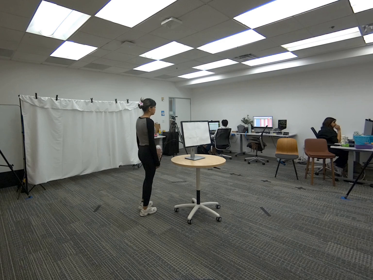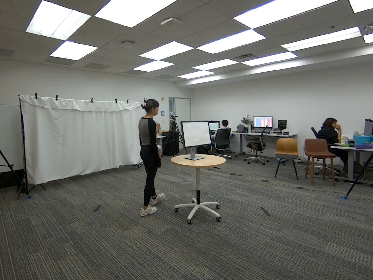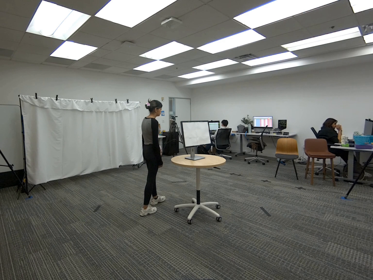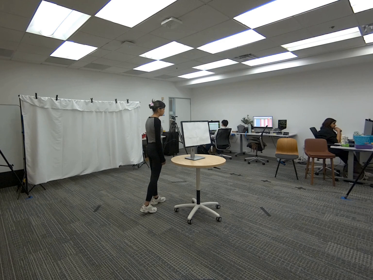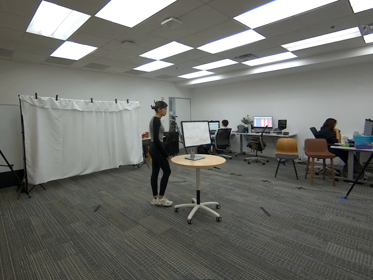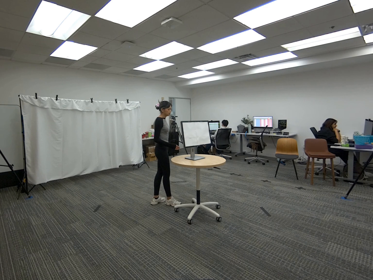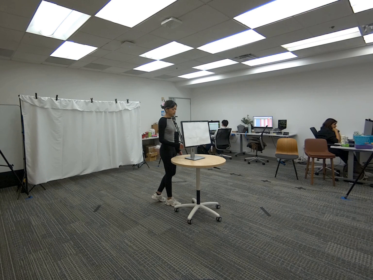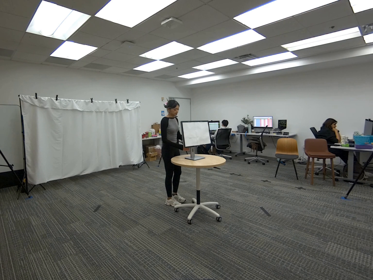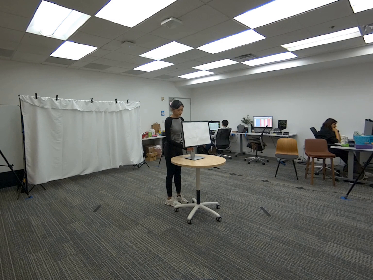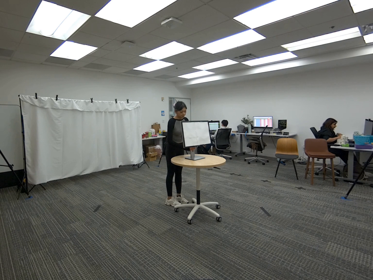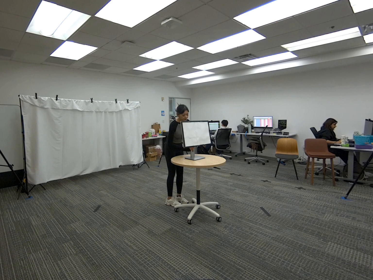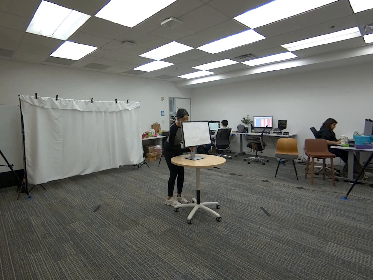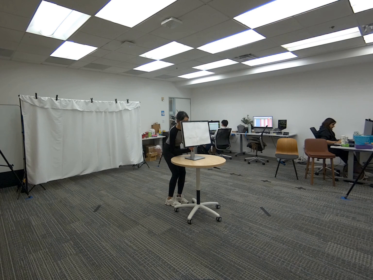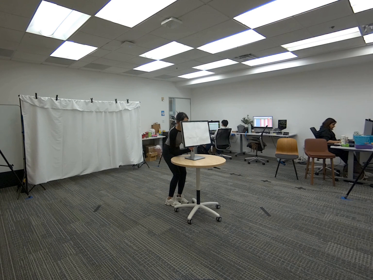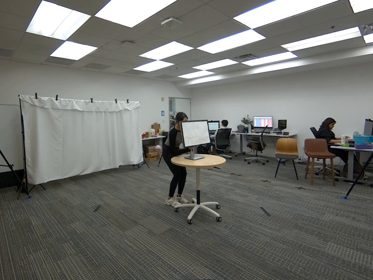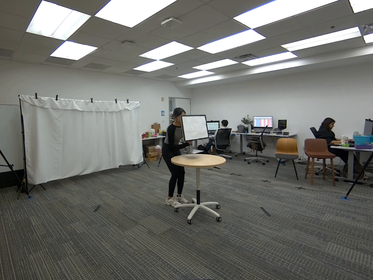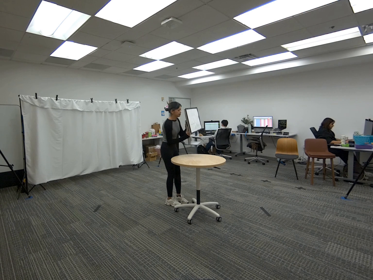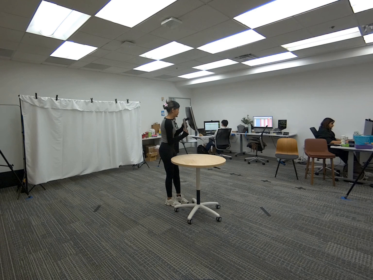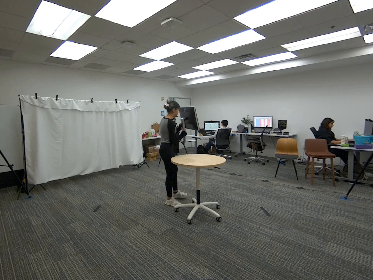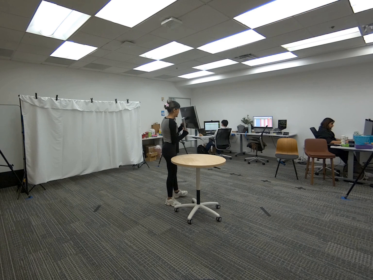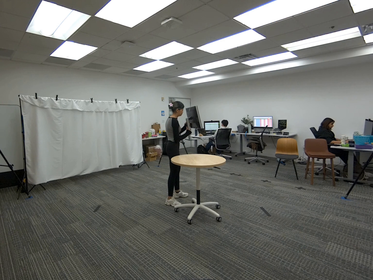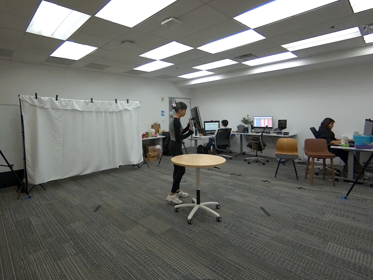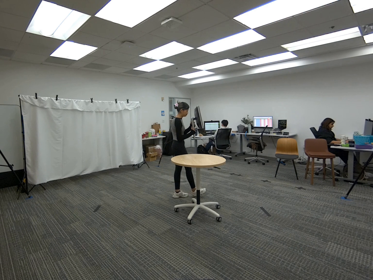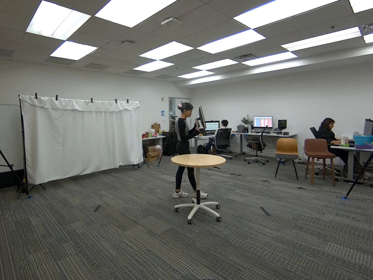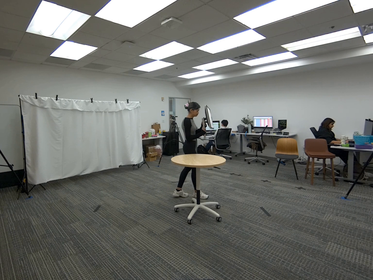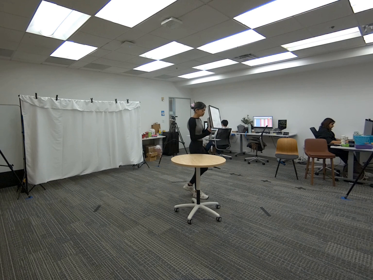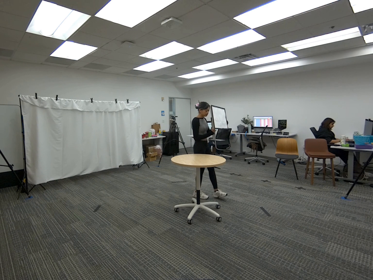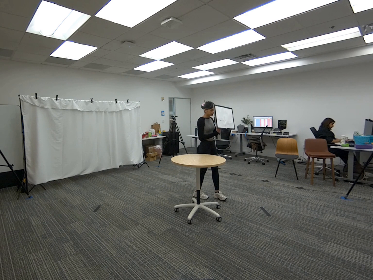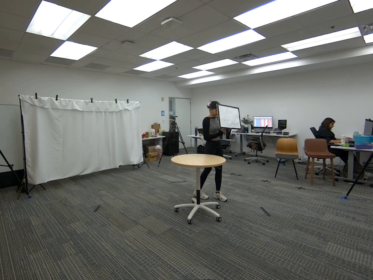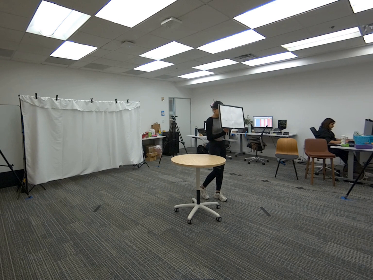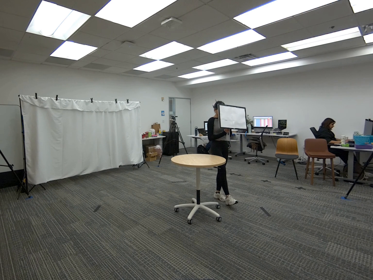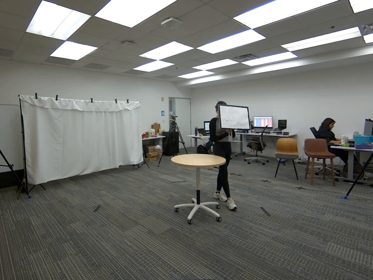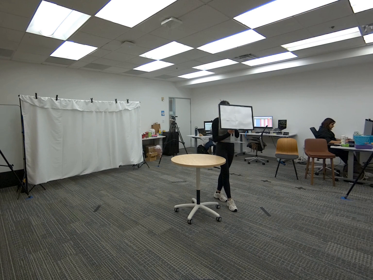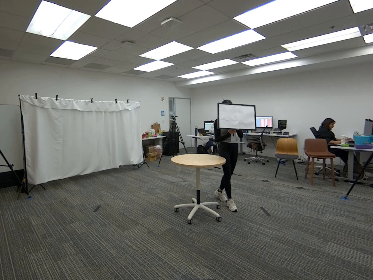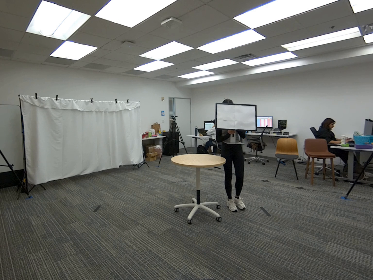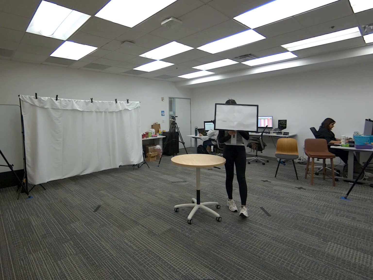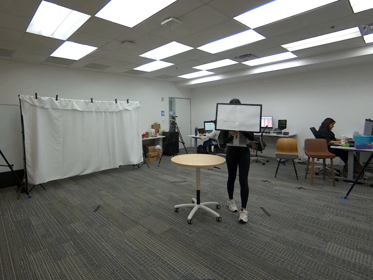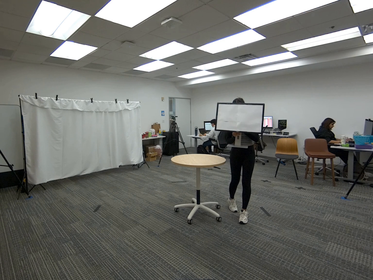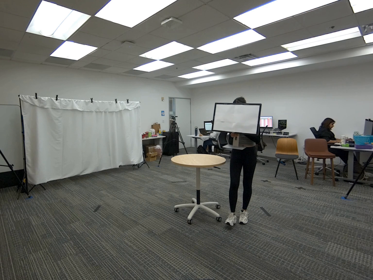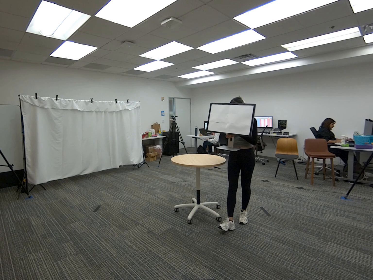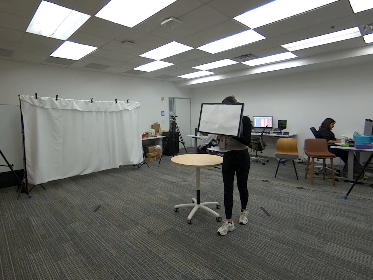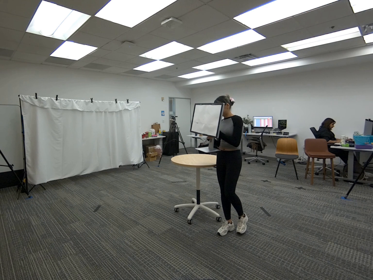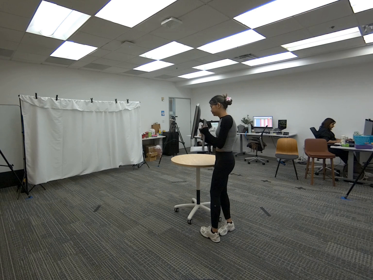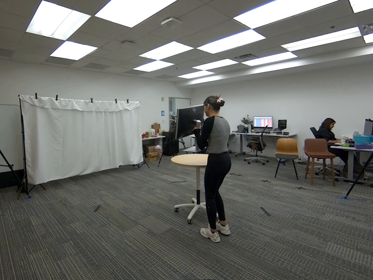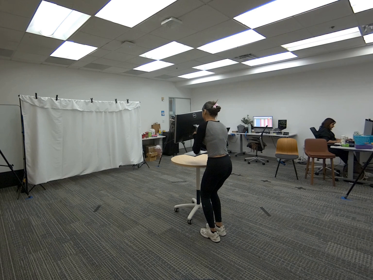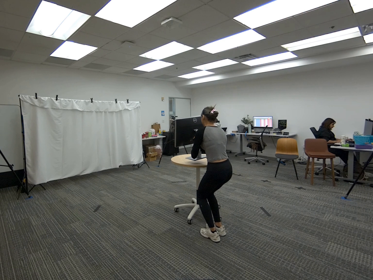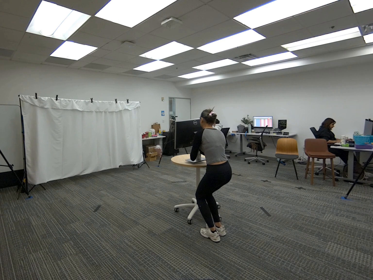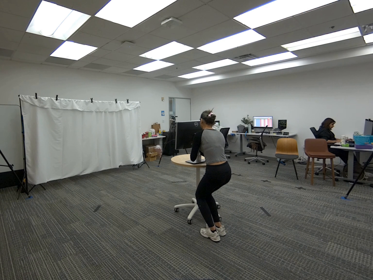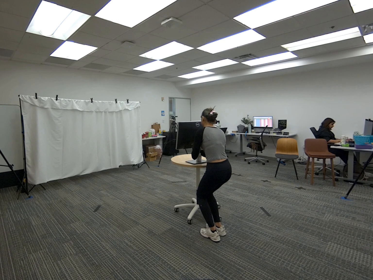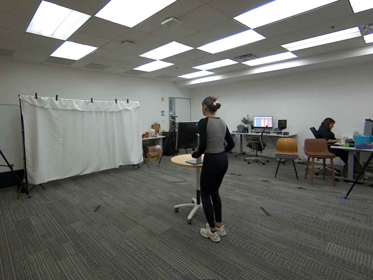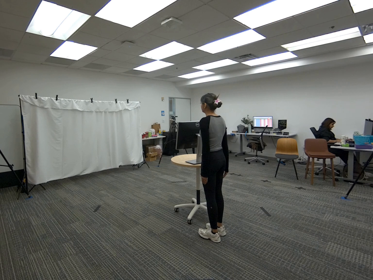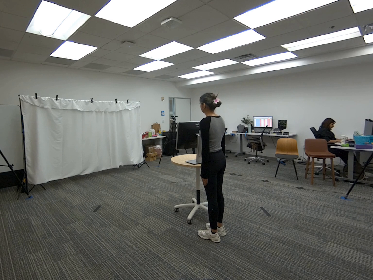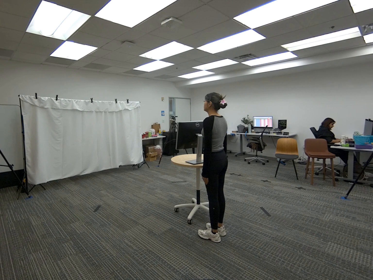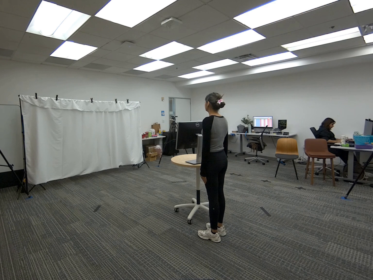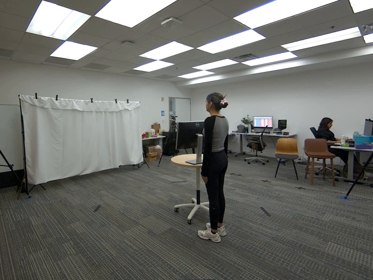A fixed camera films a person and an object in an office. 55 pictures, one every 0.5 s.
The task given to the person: Walk over to the monitor on the round table and pick up the monitor and walk within the bounding area and place the monitor back on the round table.
